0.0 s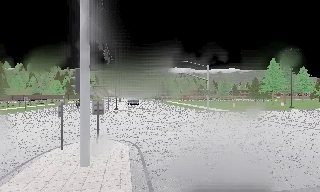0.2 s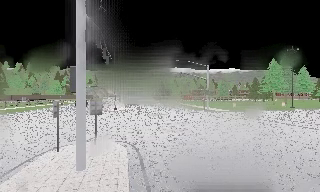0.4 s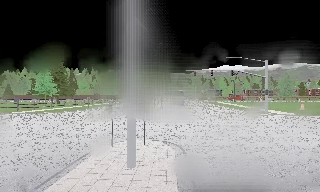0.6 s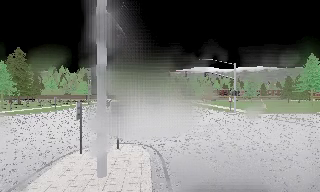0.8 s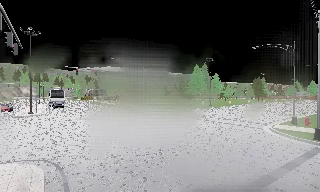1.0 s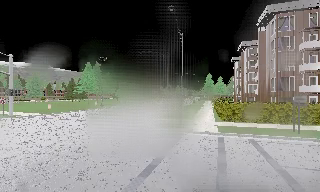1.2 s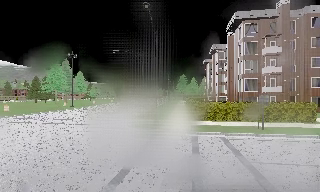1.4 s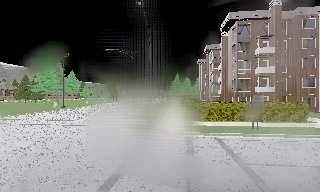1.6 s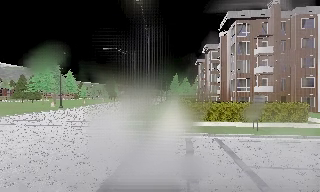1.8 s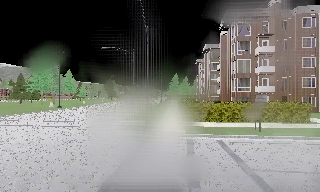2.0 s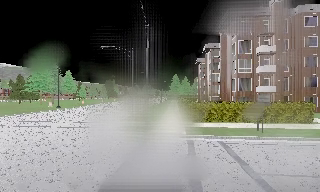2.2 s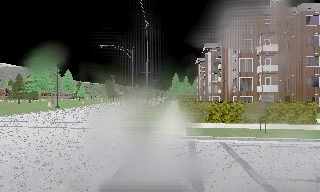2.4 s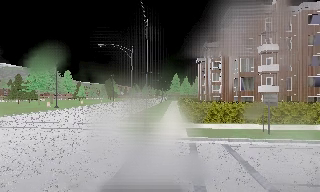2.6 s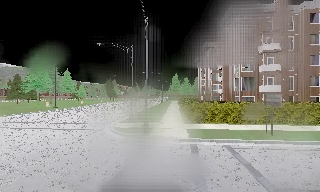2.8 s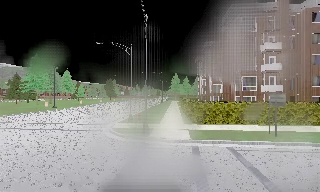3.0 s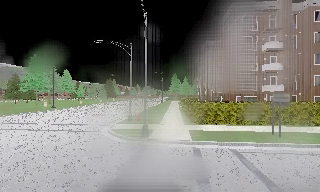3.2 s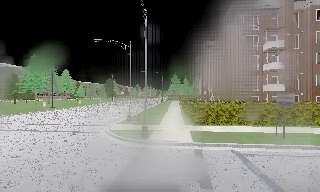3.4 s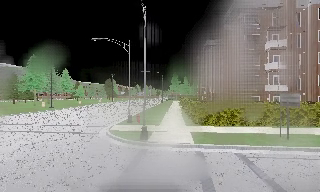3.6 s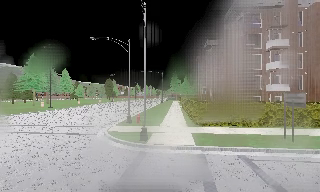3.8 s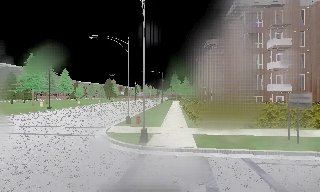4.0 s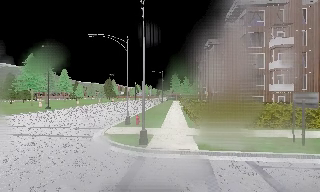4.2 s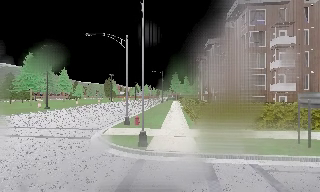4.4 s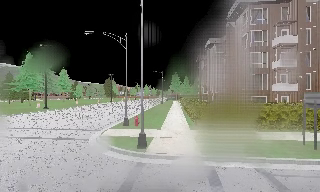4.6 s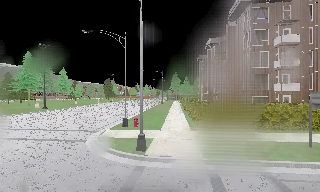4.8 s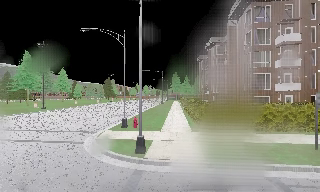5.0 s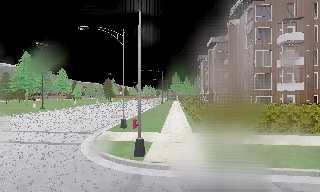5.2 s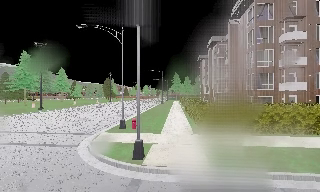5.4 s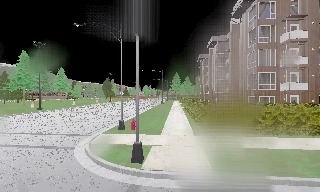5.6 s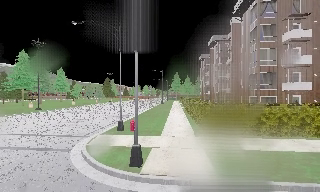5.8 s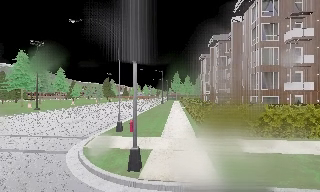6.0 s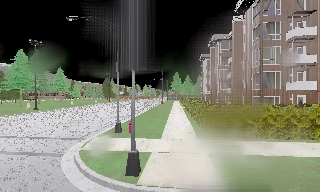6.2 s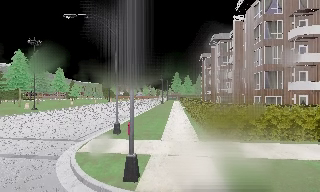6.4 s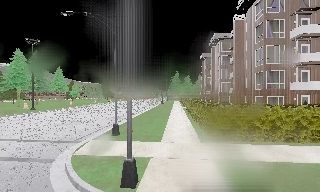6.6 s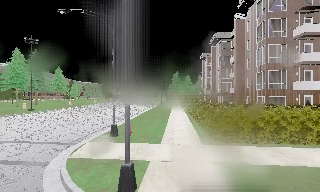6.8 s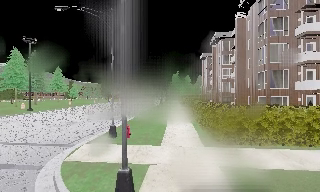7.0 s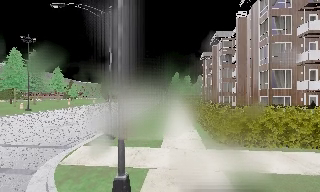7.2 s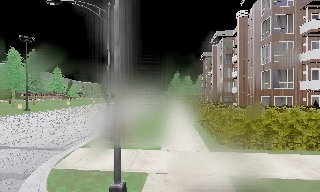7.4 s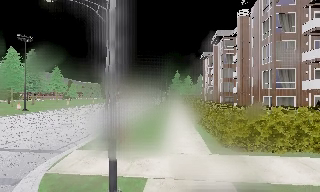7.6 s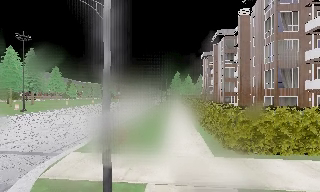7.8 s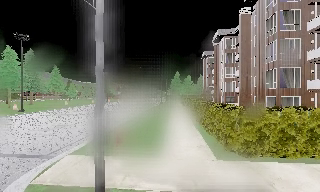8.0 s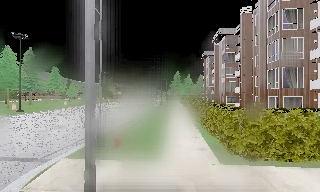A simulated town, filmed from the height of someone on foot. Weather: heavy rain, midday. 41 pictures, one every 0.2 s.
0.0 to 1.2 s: The camera pans to its right, which is clockwise from overhead, by about 70 degrees. It travels forward, about 2 m.
1.2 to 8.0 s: The camera travels forward, about 10 m, so what stands in front looms larger.
The film runs forward here.
